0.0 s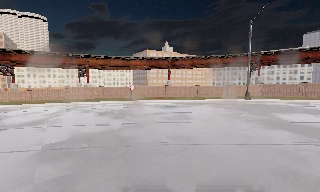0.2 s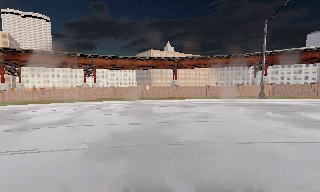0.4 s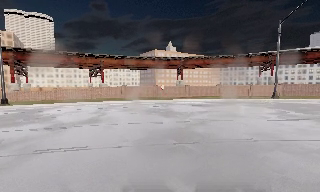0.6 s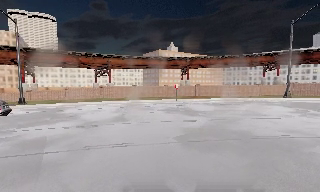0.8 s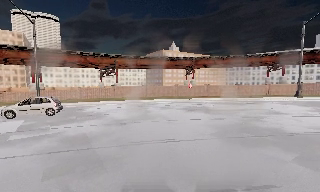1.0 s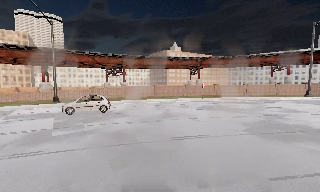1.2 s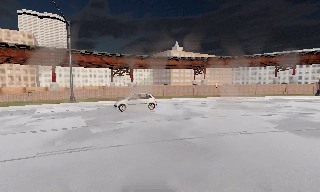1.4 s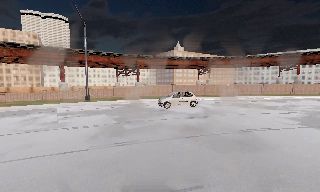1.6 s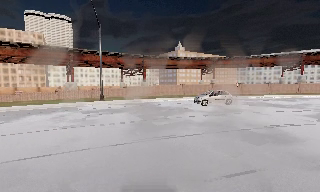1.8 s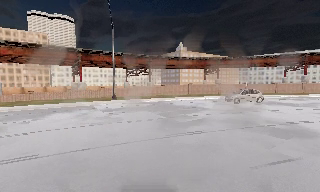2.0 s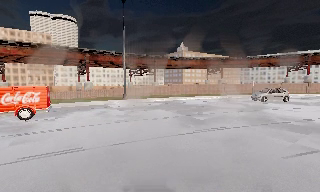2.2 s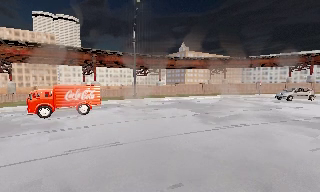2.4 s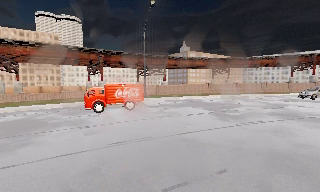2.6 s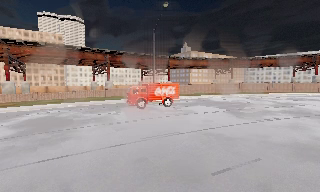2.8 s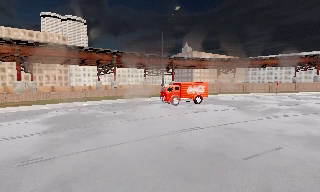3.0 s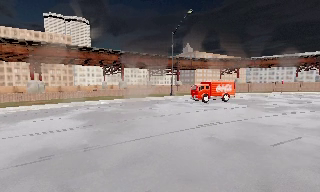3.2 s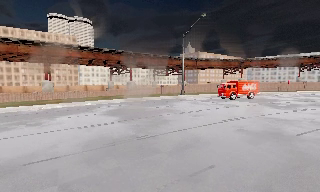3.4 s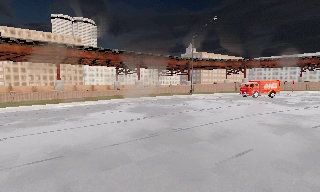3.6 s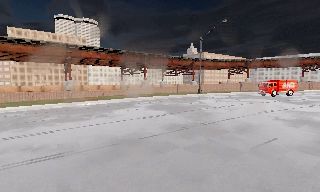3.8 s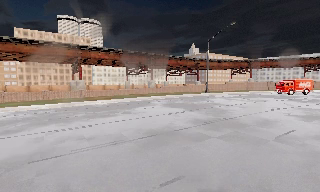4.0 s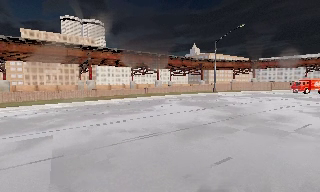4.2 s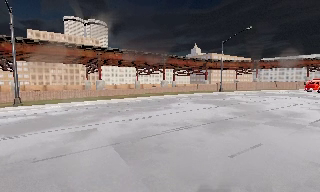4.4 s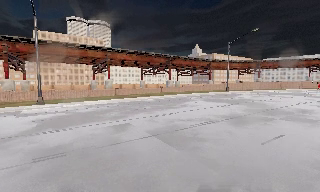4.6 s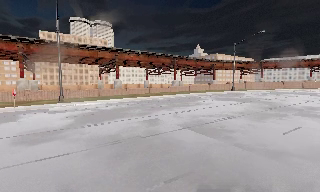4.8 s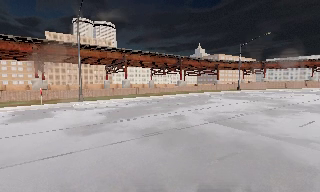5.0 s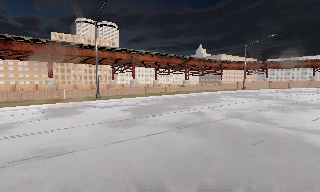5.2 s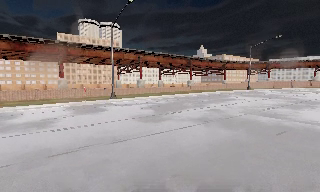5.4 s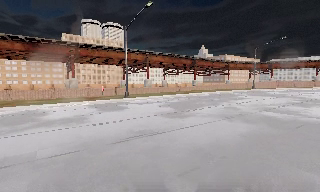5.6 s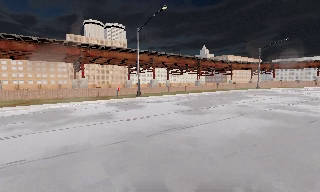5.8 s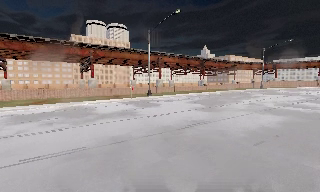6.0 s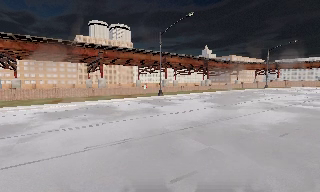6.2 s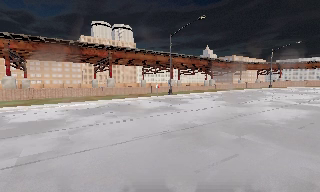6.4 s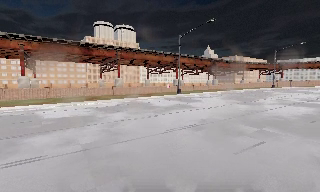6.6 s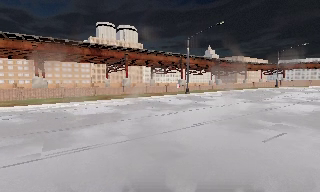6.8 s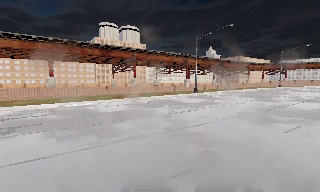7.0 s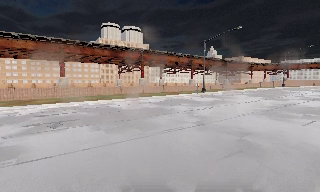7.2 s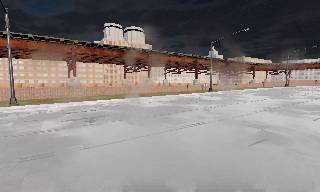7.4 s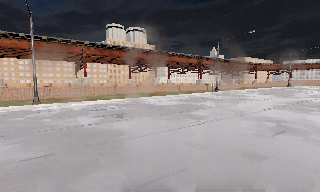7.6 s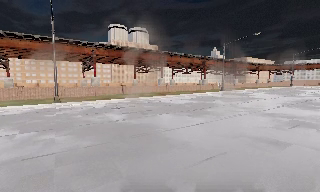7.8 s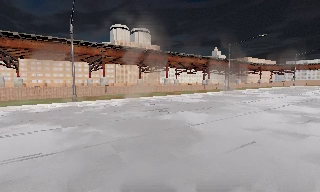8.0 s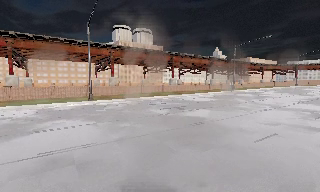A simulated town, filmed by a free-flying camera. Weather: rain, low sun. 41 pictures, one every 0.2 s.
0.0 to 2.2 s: The camera travels to its left, about 20 m, so close, fixed things drift to the right.
2.2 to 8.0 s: The camera travels to its left and backward, about 60 m, so close, fixed things drift to the right.
The film runs backward here.
